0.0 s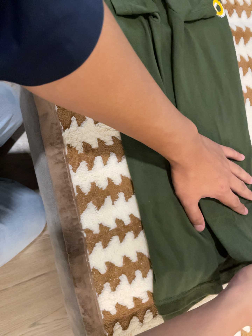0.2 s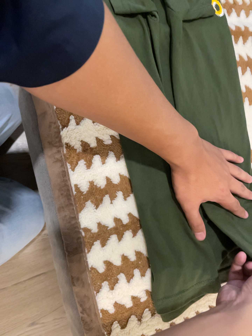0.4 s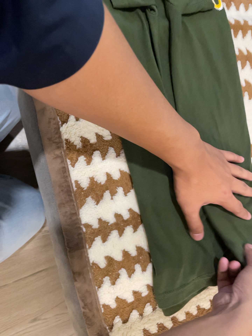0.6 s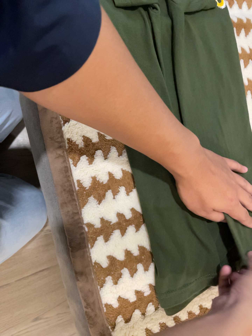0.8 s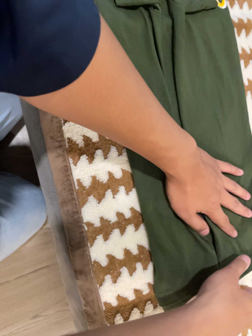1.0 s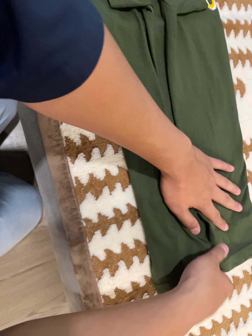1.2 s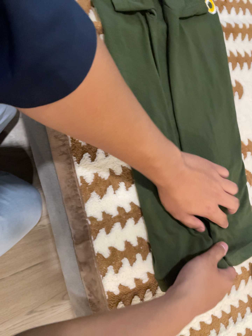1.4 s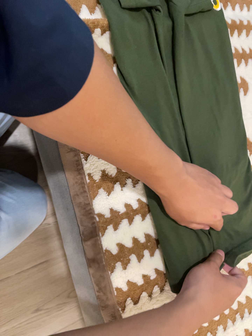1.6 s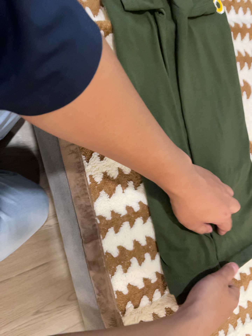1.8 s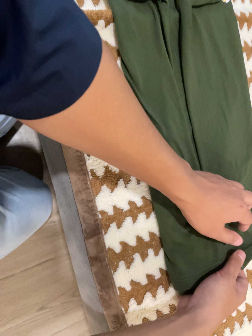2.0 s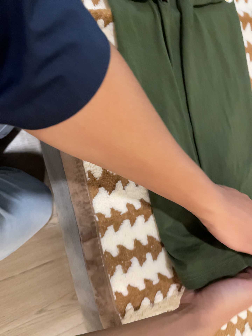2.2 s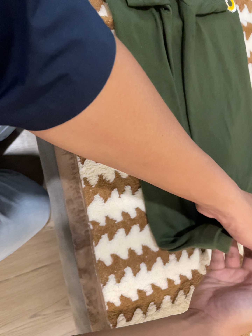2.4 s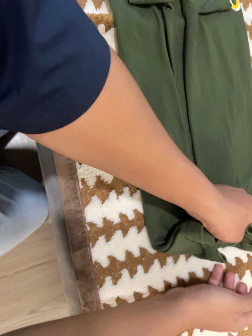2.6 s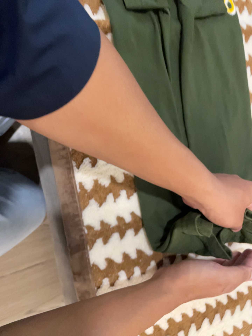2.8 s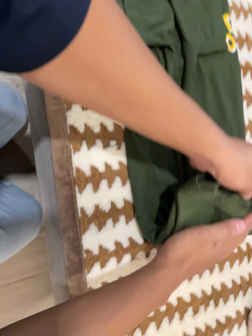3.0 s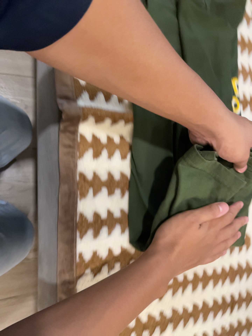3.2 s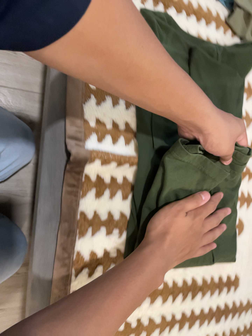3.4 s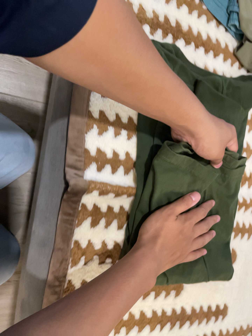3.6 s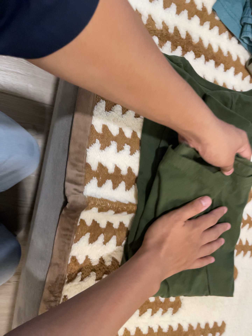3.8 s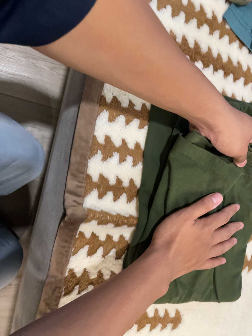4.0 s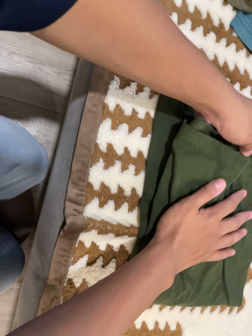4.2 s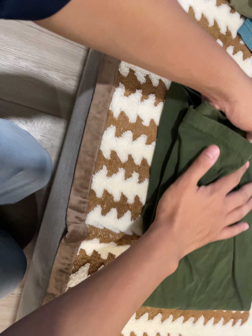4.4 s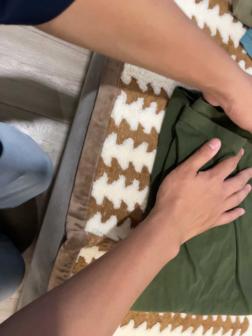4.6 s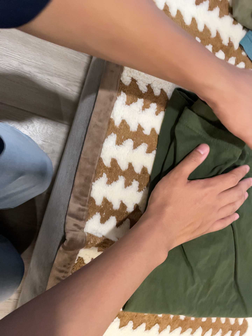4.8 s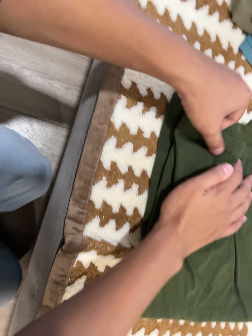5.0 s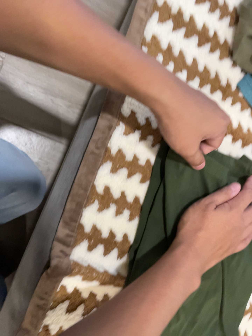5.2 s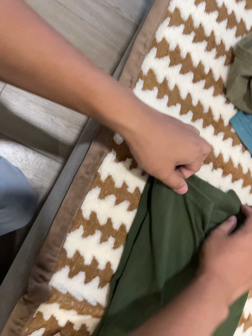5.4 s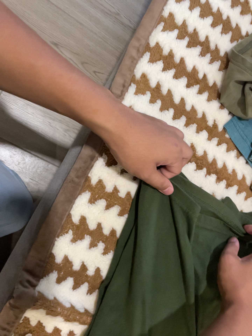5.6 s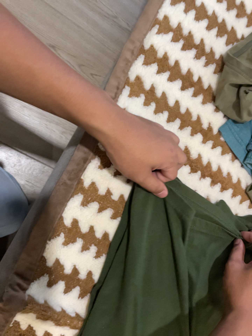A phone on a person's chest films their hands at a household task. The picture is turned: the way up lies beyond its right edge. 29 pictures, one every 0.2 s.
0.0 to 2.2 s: The camera shifts only a little, or ends up much as it began.
2.2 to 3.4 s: The camera travels toward the top of its view, about 22 cm, so close, fixed things drift downward. It rolls about its line of sight by about 20 degrees, and the scene rotates clockwise.
3.4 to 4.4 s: The camera travels toward the top of its view, about 8 cm, so close, fixed things drift downward.
4.4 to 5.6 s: The camera's aim tips toward the top of its view by about 10 degrees, and the scene shifts downward. It rolls about its line of sight by about 10 degrees, and the scene rotates clockwise.
The film runs forward here.
